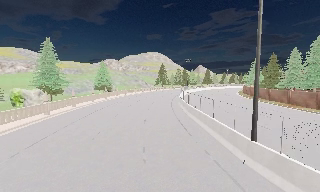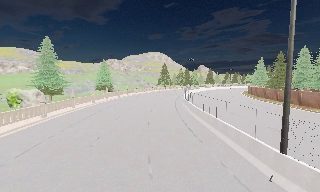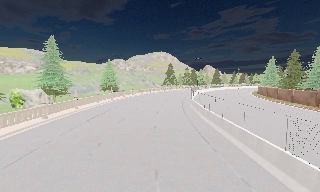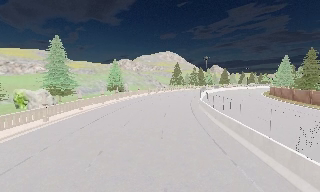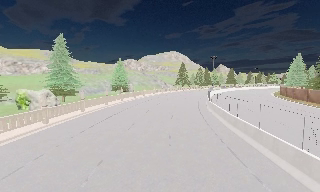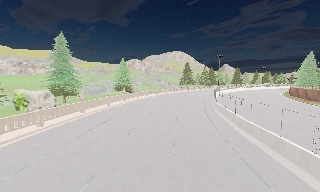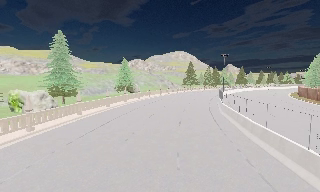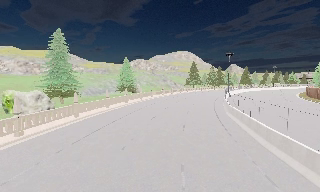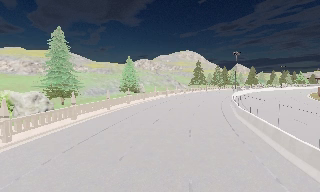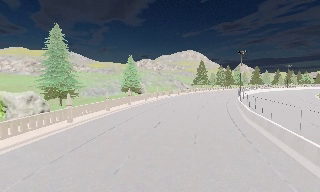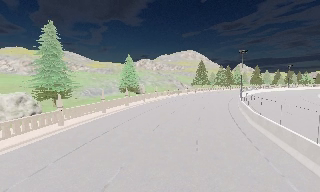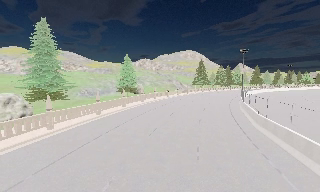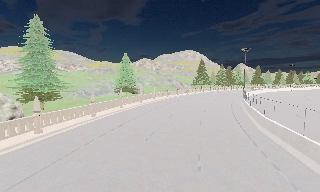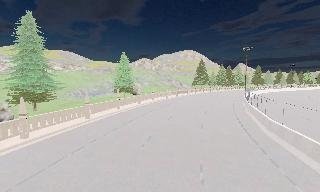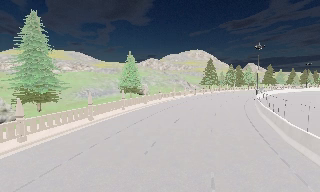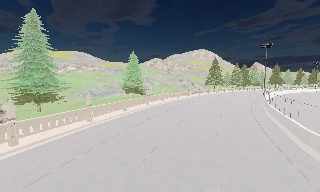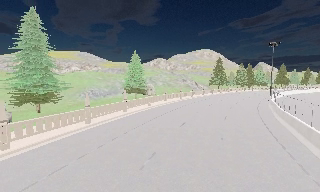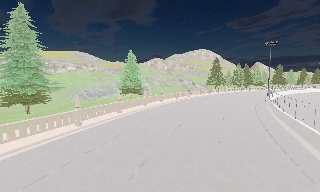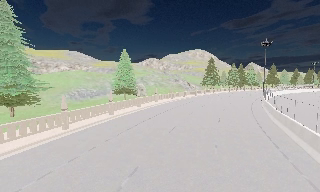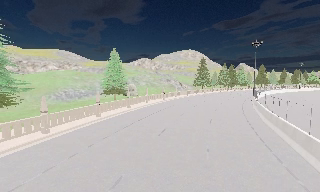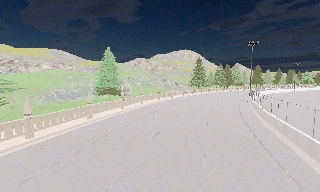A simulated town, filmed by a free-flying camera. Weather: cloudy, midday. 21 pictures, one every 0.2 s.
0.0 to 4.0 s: The camera pans to its left, which is counterclockwise from overhead, by about 10 degrees. It travels forward, about 20 m, so what stands in front looms larger. It loses speed.
The film runs backward here.
